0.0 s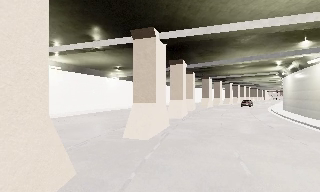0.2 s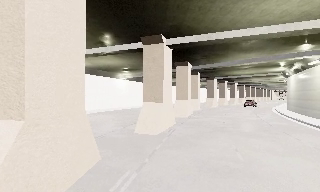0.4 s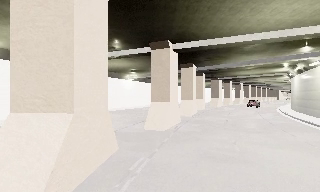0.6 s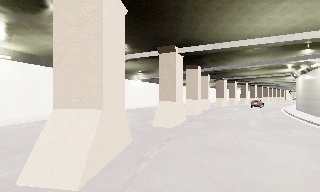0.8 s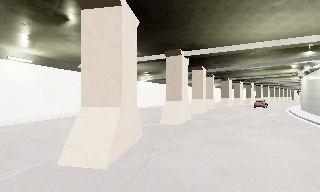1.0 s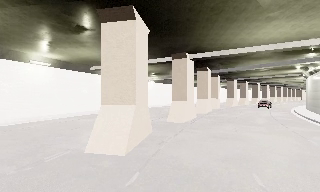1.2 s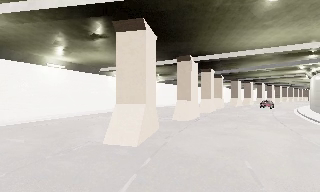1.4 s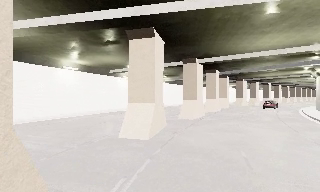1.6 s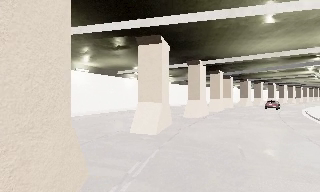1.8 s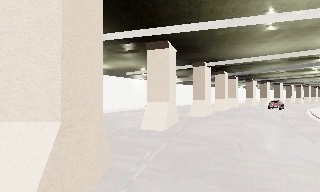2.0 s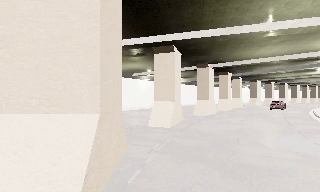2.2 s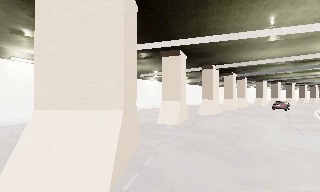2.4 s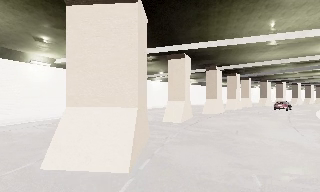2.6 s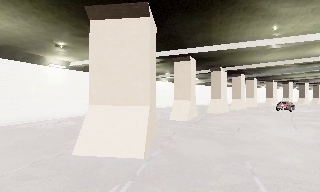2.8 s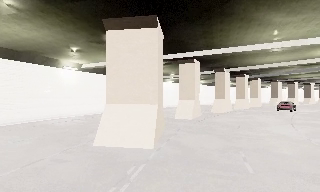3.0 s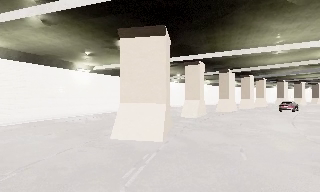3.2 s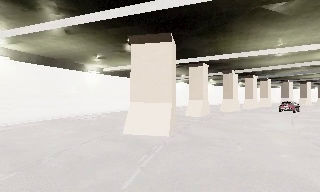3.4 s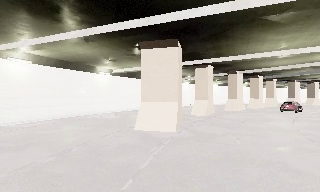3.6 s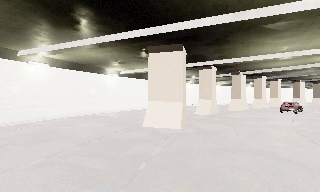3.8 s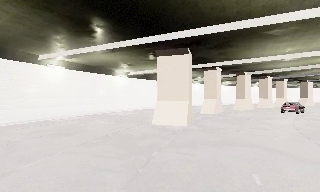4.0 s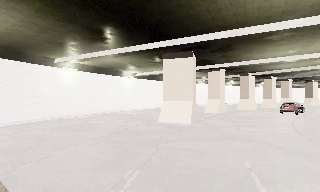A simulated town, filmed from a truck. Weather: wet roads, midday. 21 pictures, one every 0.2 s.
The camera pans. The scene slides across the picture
to the right.
The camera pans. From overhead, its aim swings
counterclockwise.
0.0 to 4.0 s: The scene slides to the right, as the camera pans about 40 degrees to its left. It travels backward, about 20 m.
The film runs backward here.
